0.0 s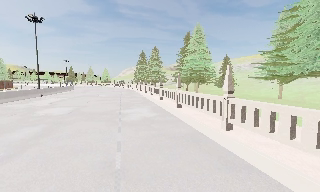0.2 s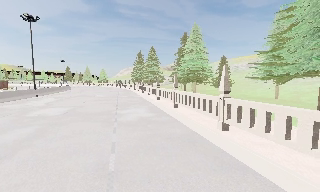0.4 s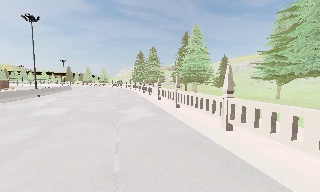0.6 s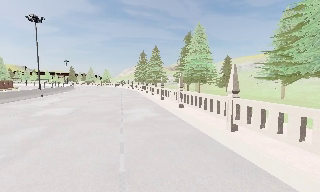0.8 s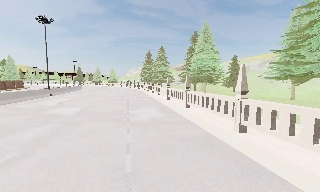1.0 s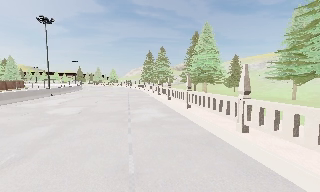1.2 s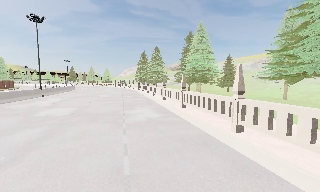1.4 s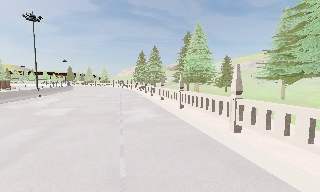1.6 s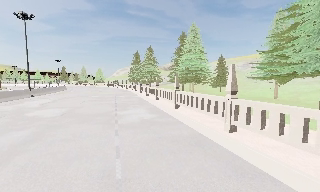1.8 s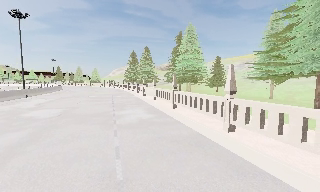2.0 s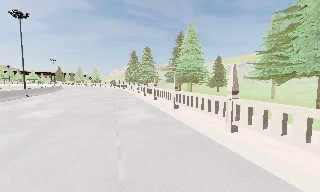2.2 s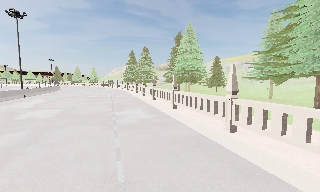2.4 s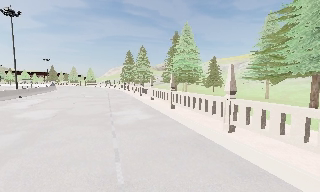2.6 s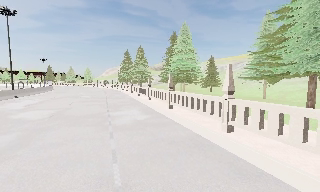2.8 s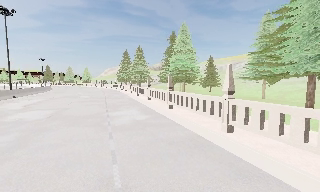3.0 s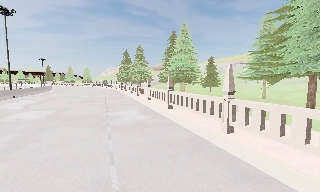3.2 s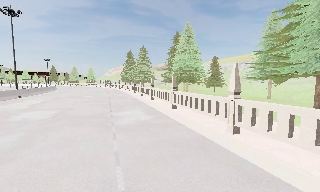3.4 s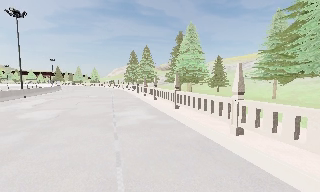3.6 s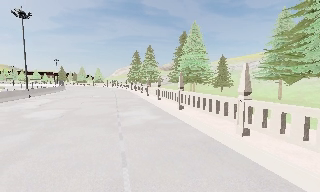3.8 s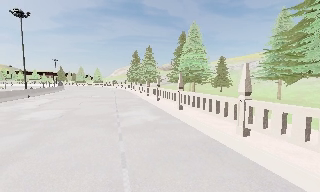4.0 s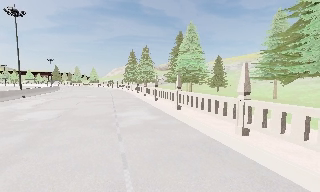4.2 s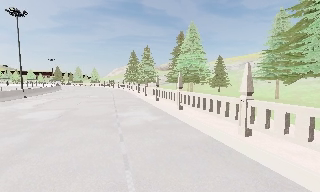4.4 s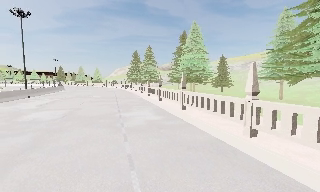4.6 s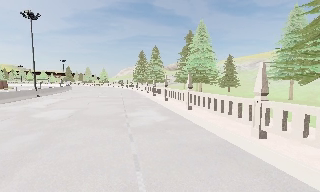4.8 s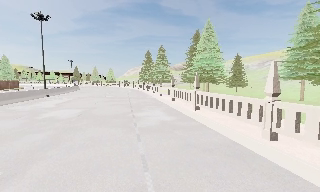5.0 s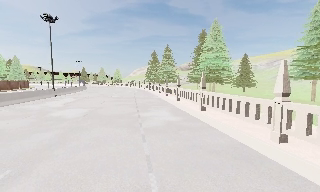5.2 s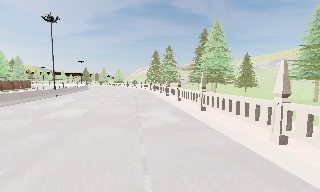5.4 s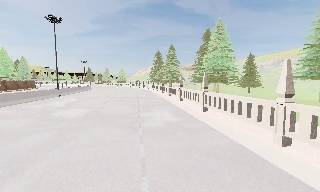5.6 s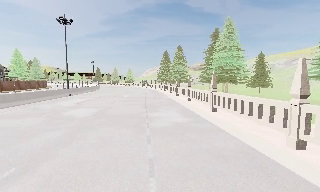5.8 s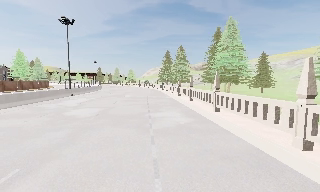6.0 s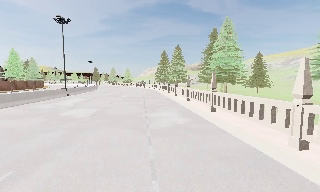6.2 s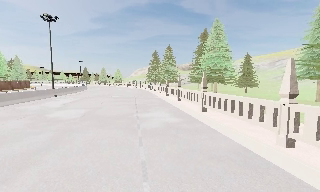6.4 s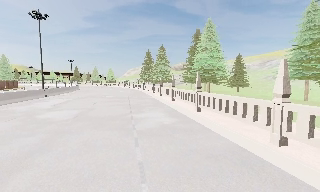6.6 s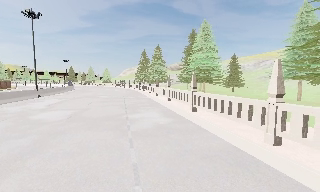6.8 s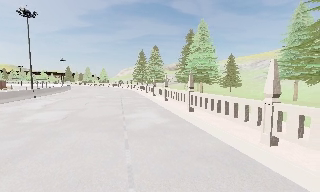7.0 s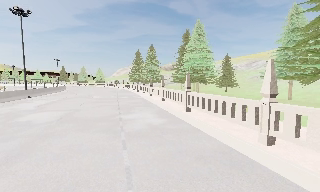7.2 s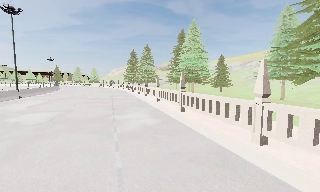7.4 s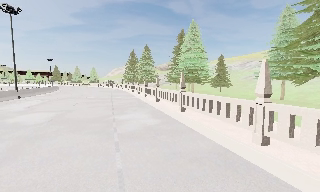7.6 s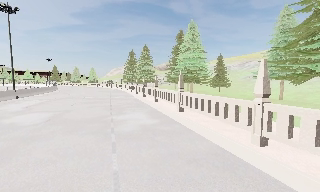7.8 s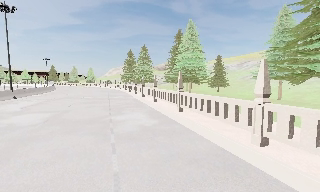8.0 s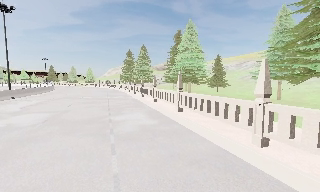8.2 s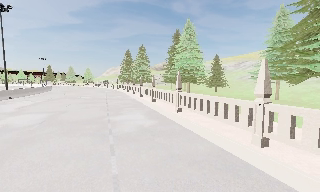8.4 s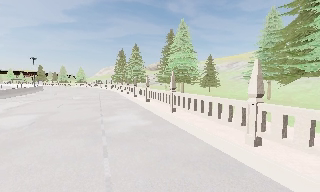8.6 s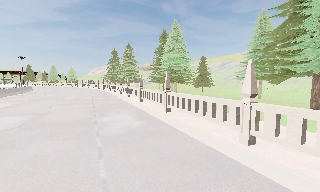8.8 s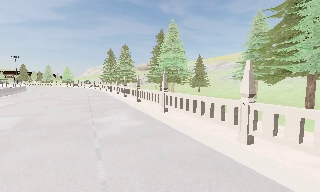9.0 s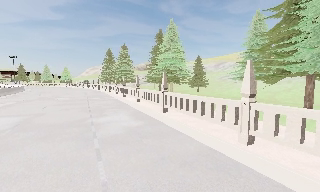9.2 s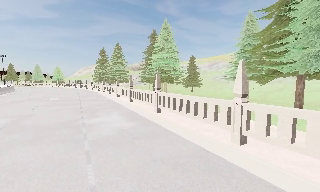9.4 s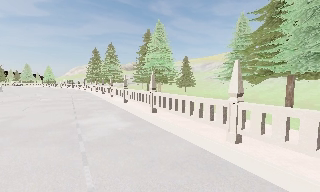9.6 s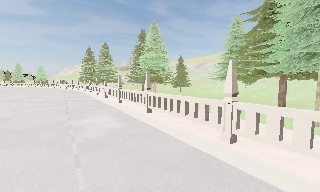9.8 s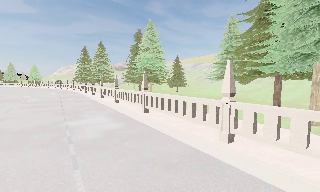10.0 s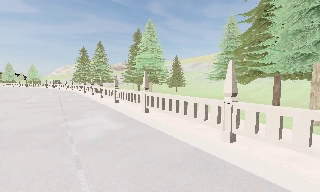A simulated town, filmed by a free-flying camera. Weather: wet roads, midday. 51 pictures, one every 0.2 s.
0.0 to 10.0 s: The camera pans to its right, which is clockwise from overhead, by about 20 degrees. It travels forward and to its left, about 2.5 m, so what stands in front looms larger.
The film runs forward here.
